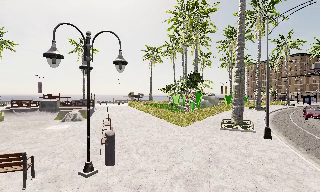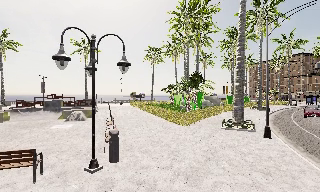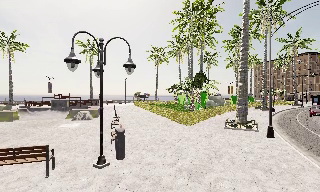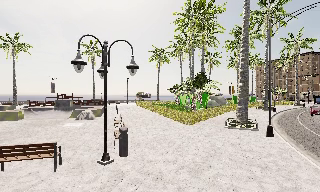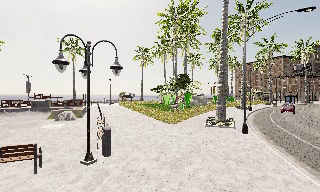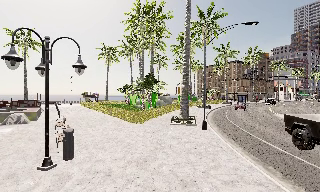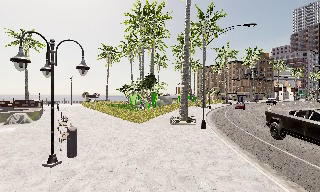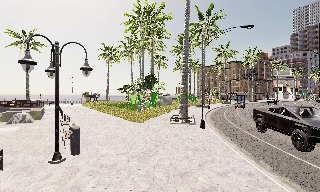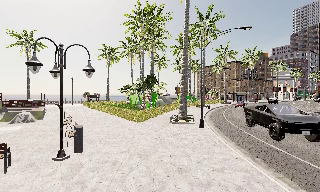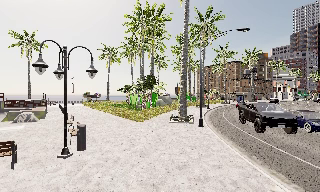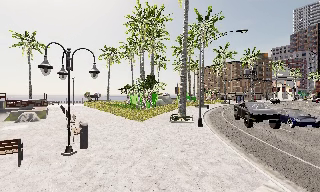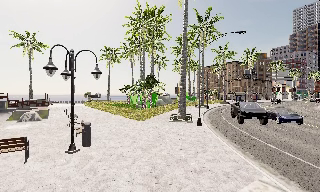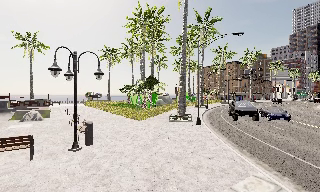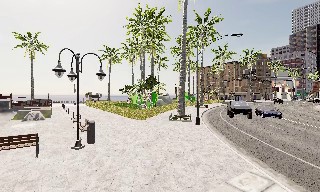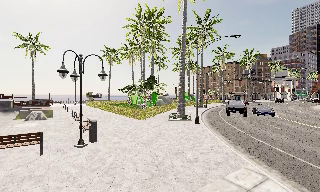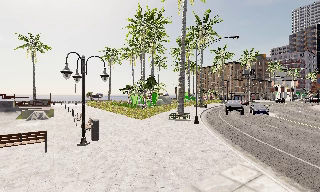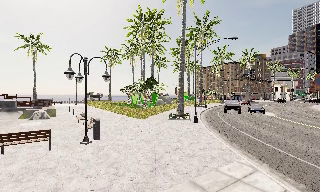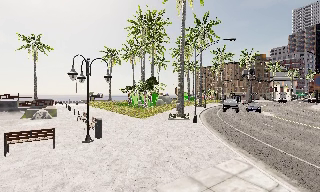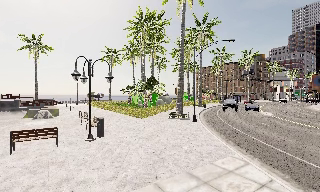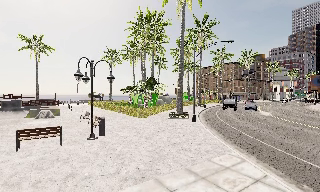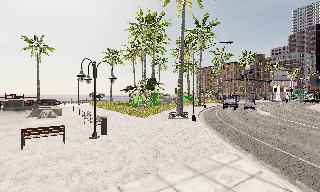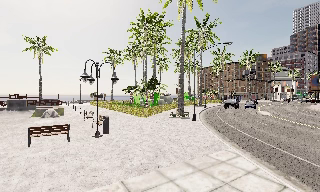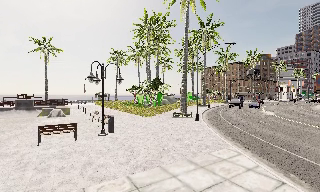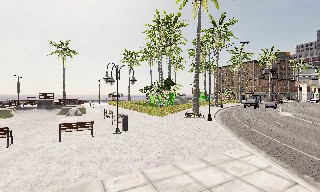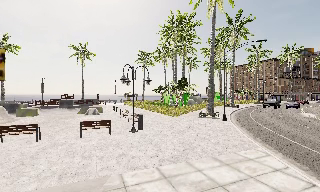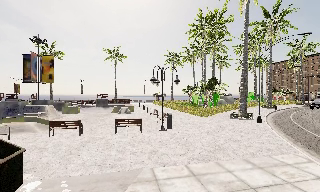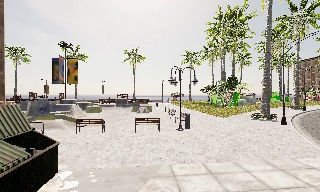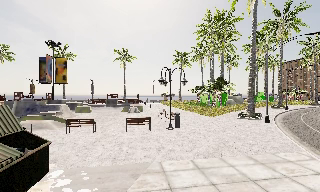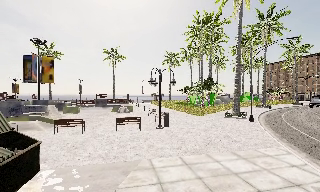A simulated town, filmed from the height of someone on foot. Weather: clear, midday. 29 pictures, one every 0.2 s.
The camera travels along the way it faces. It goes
backward.
0.0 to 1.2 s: The camera pans to its right, which is clockwise from overhead, by about 15 degrees. It travels backward, about 1.5 m, so what stands in front gets smaller.
1.2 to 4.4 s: The camera travels backward, about 4.5 m, so what stands in front gets smaller.
4.4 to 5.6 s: The camera pans to its left, which is counterclockwise from overhead, by about 20 degrees. It travels backward, about 1.5 m, so what stands in front gets smaller.
The film runs backward here.
